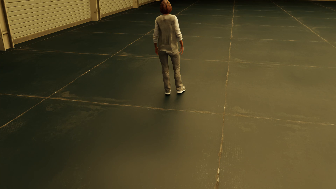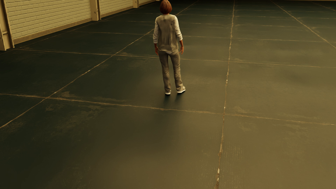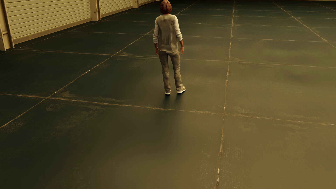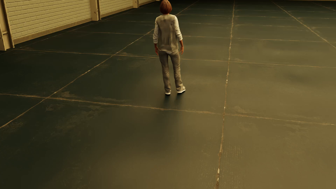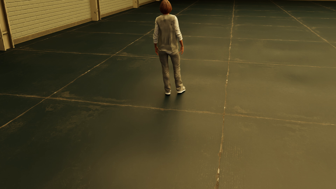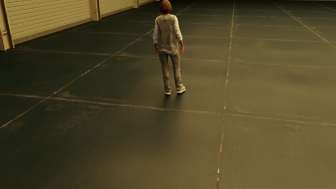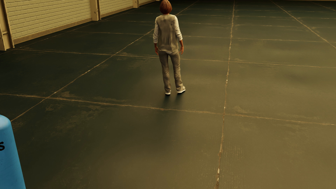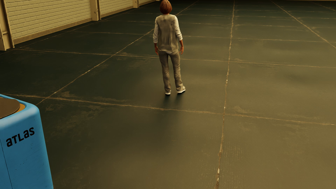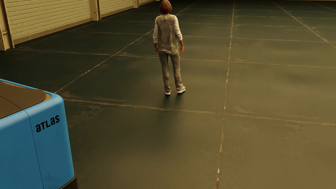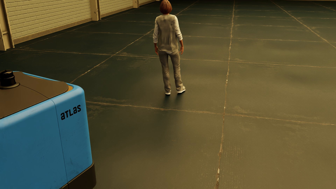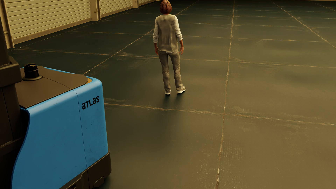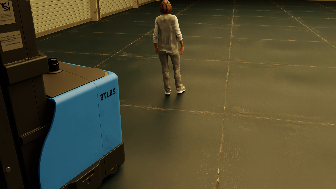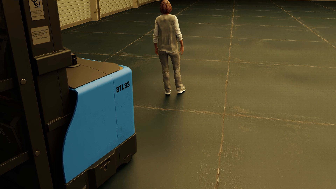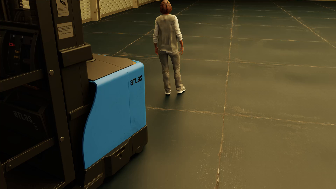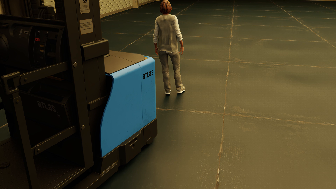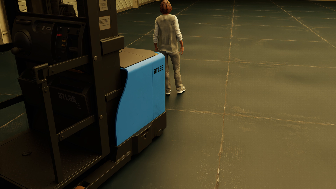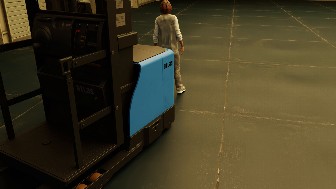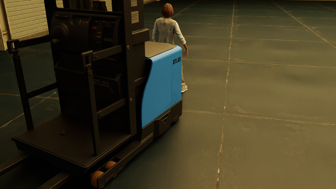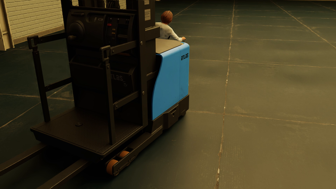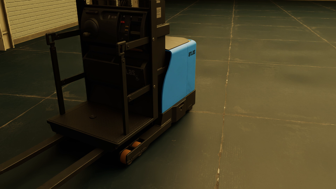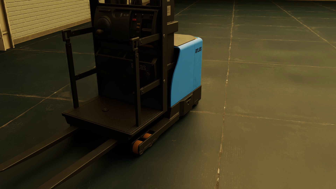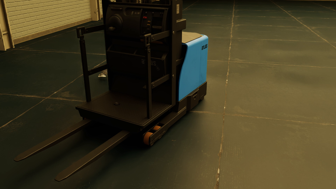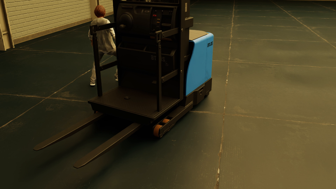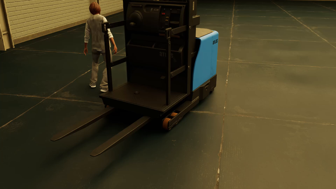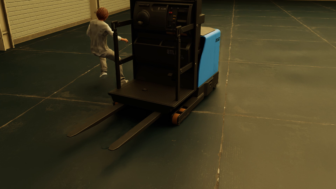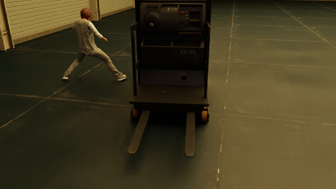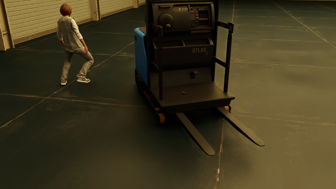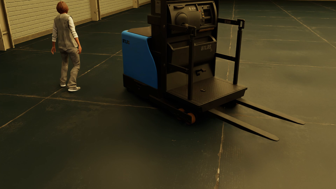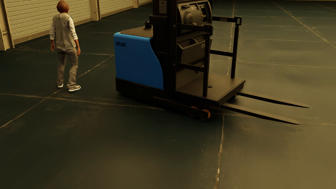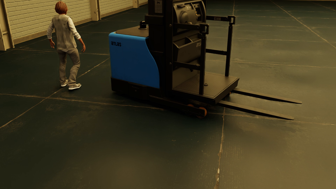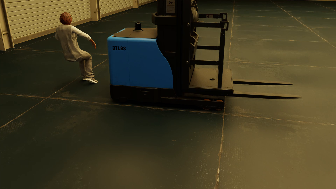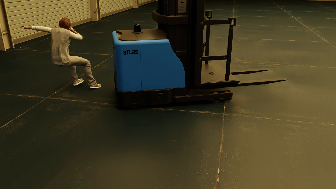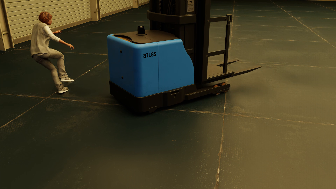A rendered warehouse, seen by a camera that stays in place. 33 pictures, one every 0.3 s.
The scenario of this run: Near miss between a forklift and a person.
